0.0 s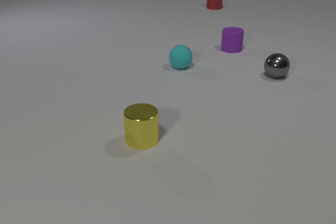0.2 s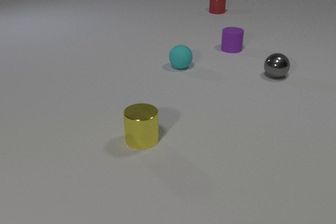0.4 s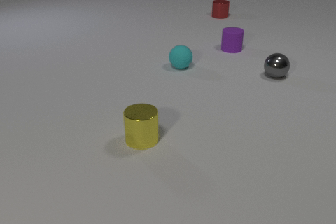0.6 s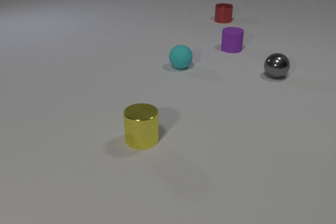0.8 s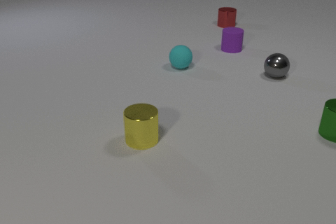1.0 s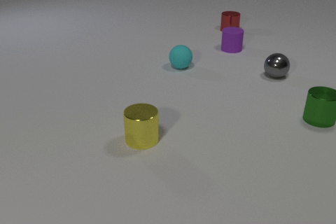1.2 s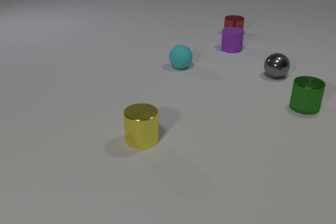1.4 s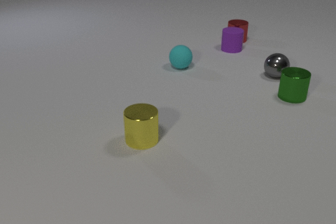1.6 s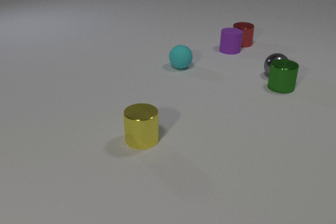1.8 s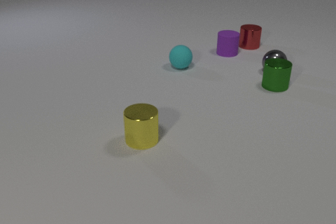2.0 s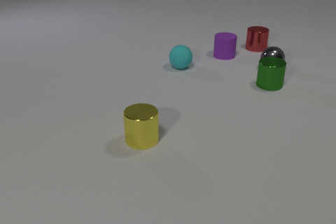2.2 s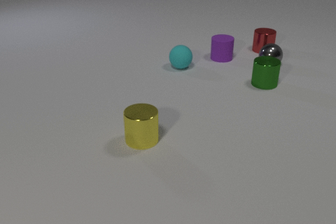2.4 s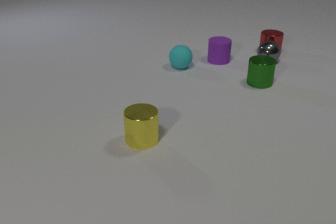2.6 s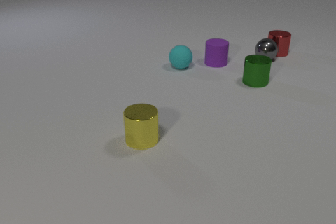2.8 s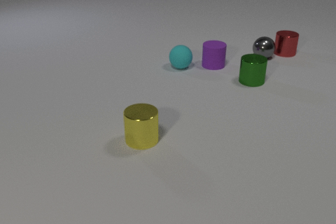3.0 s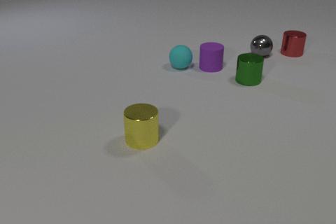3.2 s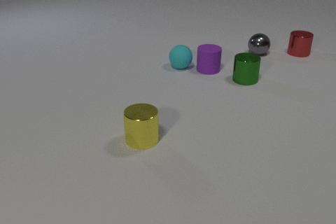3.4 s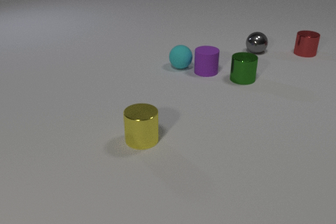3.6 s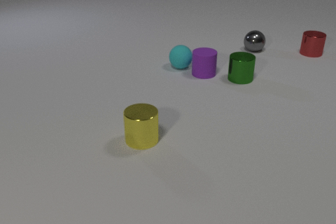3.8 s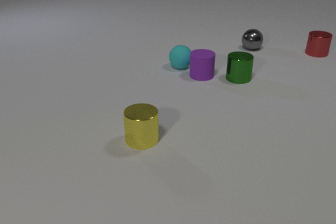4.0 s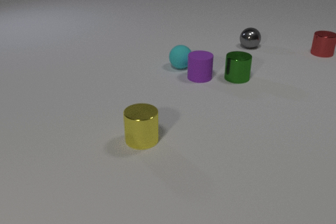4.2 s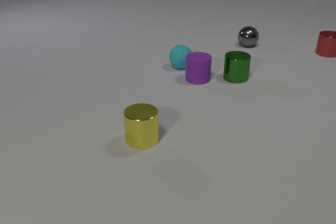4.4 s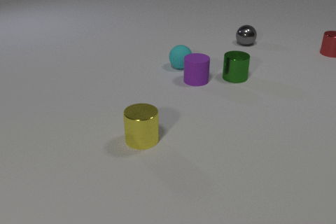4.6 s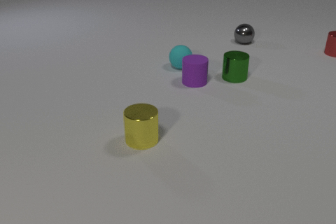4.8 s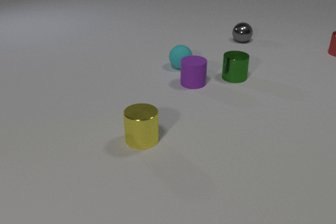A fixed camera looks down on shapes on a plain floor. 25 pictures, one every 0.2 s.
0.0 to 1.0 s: The green metal cylinder comes in at the right edge, slides away from the camera and to the left. The red metal cylinder slides toward the camera.
1.0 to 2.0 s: The green metal cylinder slides away from the camera and to the left. The red metal cylinder slides toward the camera and to the right. The purple rubber cylinder slides toward the camera. The gray metal sphere rolls away from the camera. The red metal cylinder and the purple rubber cylinder collide. The green metal cylinder and the gray metal sphere collide.
2.0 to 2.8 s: The green metal cylinder slides to the left. The red metal cylinder slides to the right. The purple rubber cylinder slides toward the camera. The gray metal sphere rolls away from the camera. The red metal cylinder and the gray metal sphere collide.
2.8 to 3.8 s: The green metal cylinder slides to the left. The red metal cylinder slides to the right. The purple rubber cylinder slides toward the camera and to the left. The gray metal sphere rolls away from the camera and to the left.
3.8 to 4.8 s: The red metal cylinder slides to the right. The purple rubber cylinder slides toward the camera and to the left. The gray metal sphere rolls away from the camera and to the left.
How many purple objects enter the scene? 0.
How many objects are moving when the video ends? 3.
Are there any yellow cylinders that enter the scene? no.
